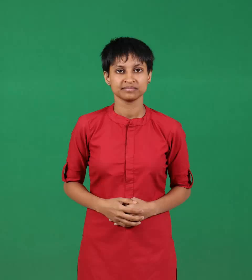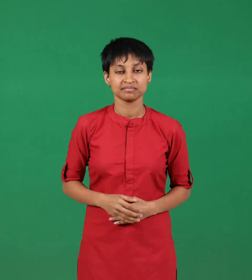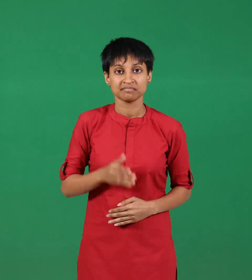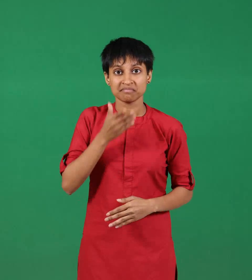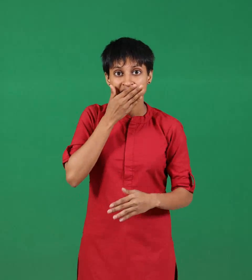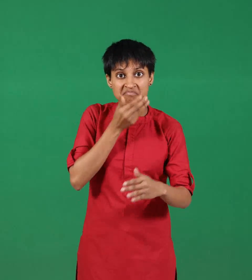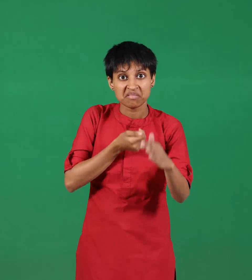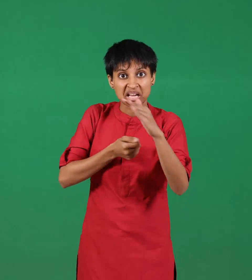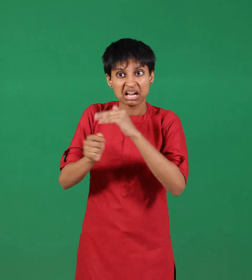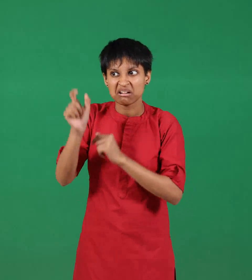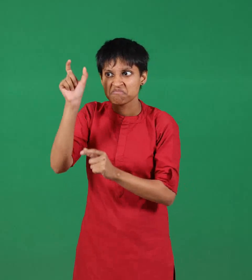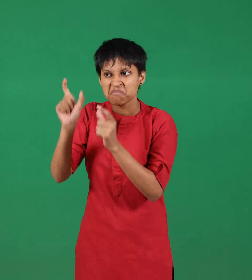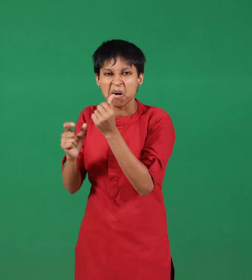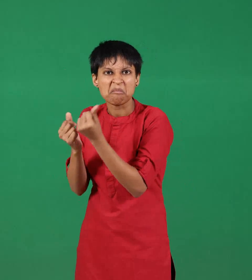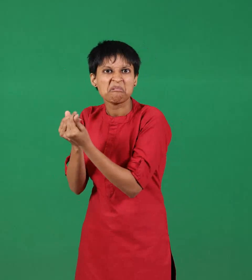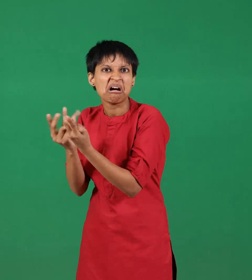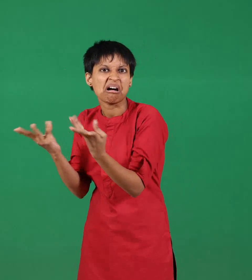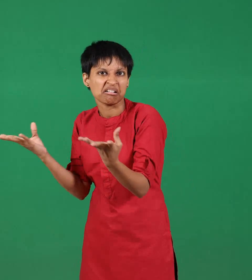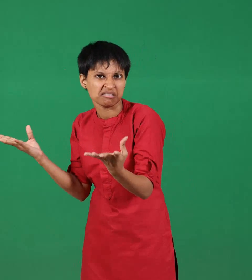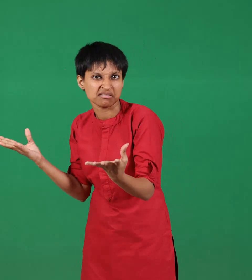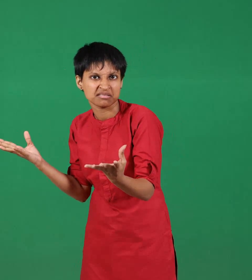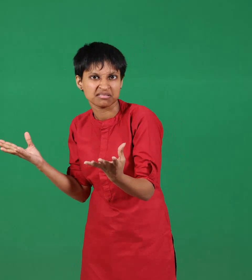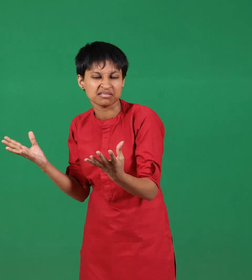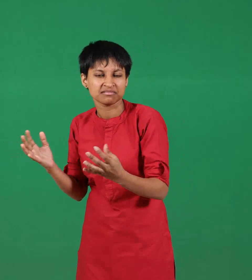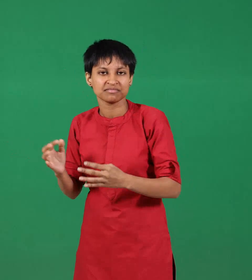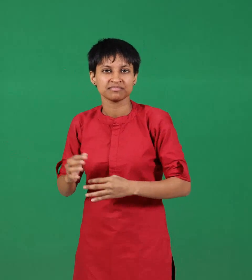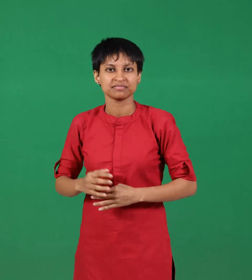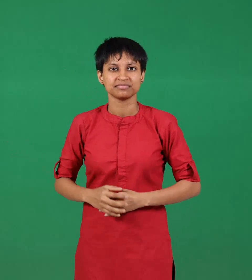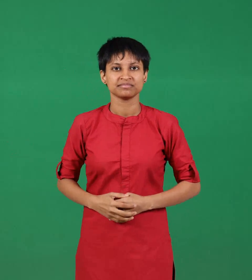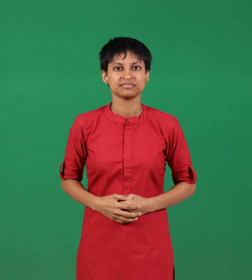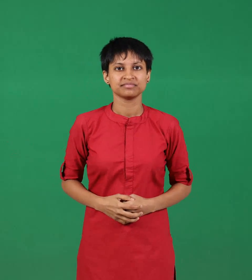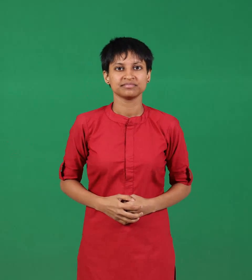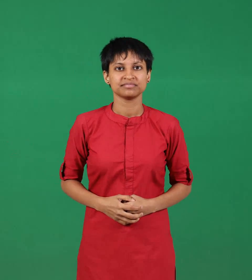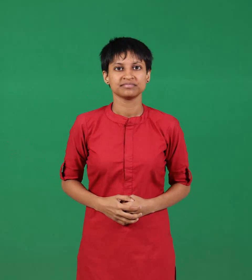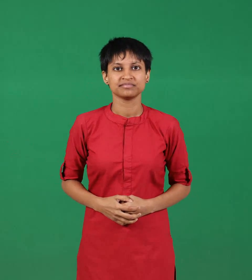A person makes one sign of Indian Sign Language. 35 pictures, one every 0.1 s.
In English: crimes
